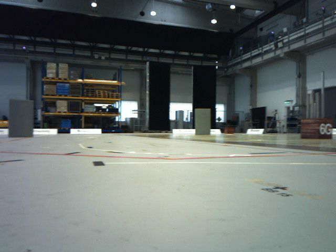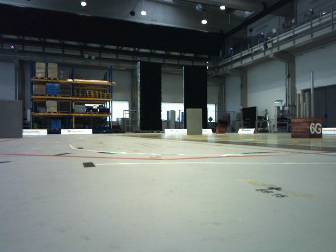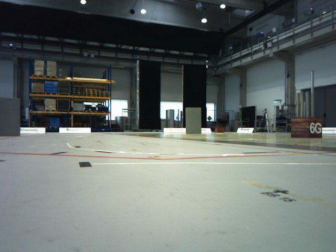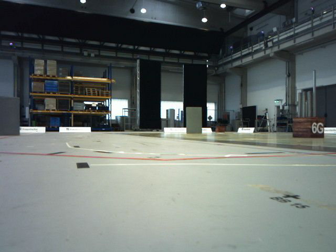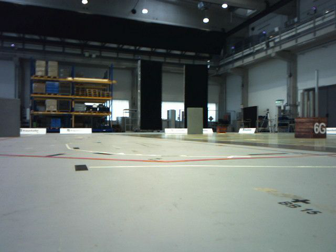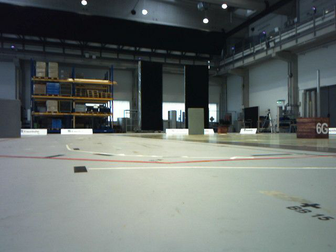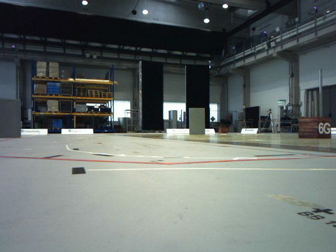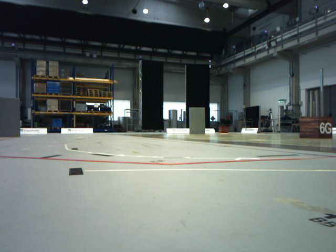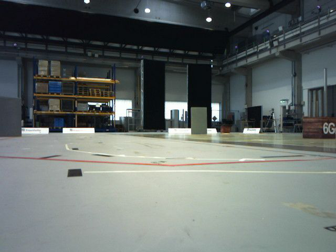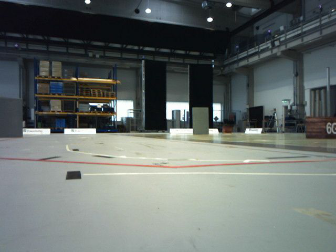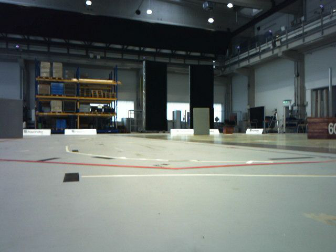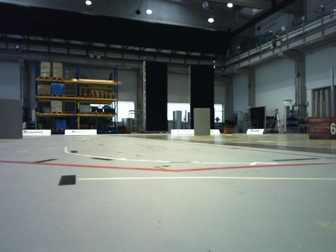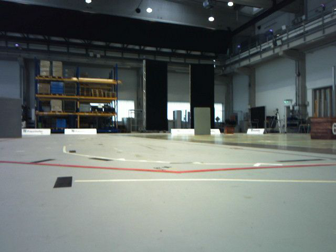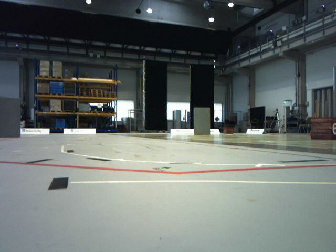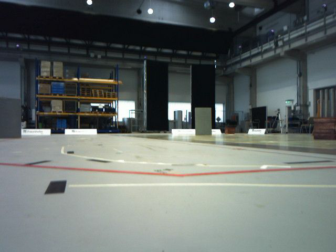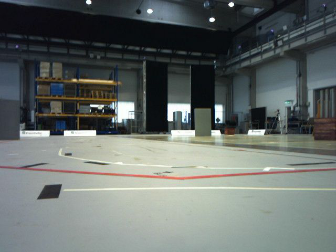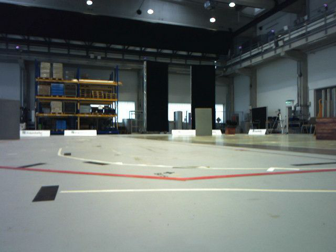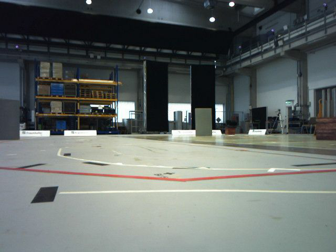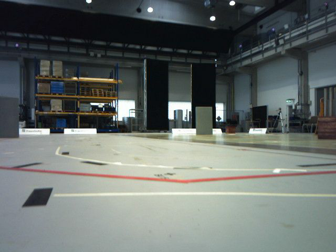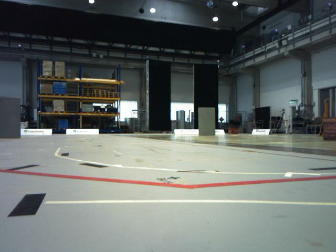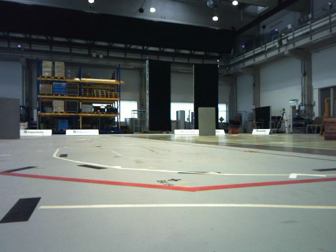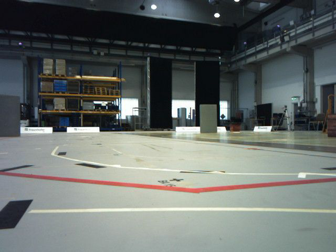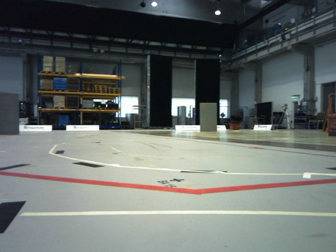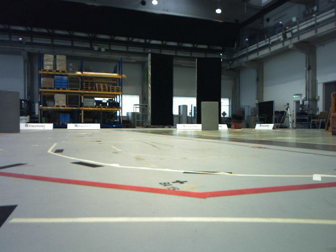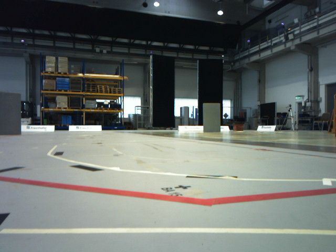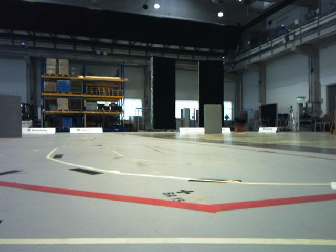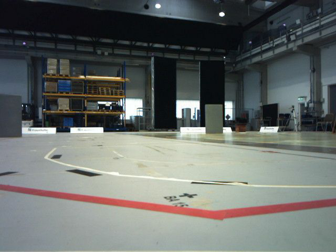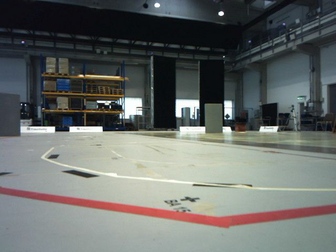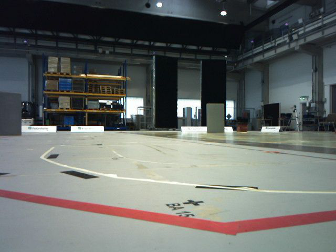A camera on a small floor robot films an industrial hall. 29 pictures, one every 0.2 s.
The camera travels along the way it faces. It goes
forward.
0.0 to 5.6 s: The camera travels forward, about 1.2 m, so what stands in front looms larger.
The film runs forward here.
